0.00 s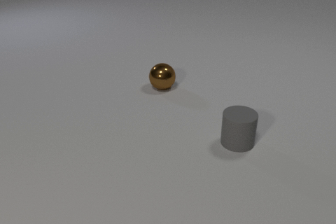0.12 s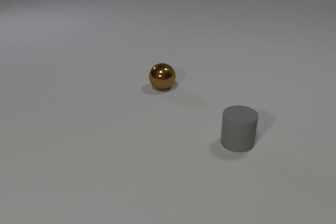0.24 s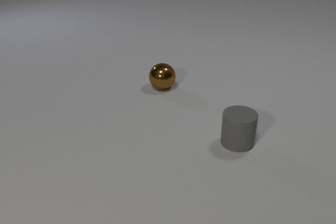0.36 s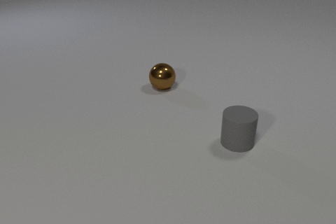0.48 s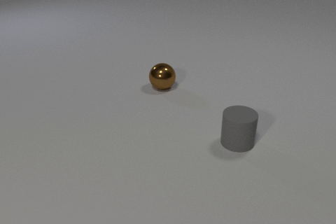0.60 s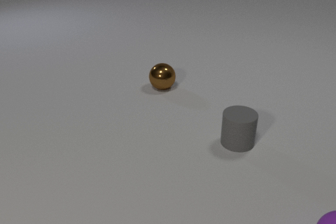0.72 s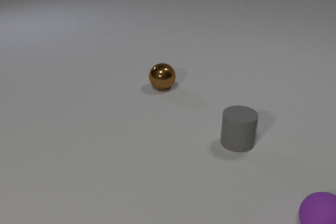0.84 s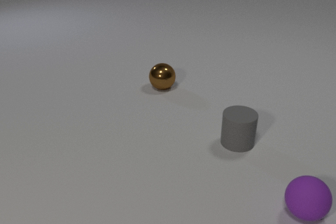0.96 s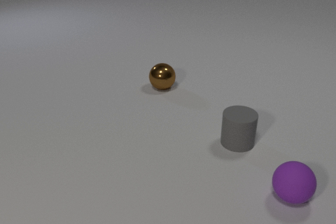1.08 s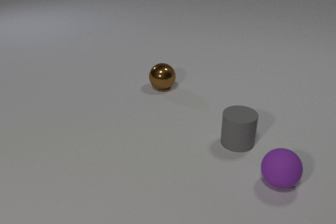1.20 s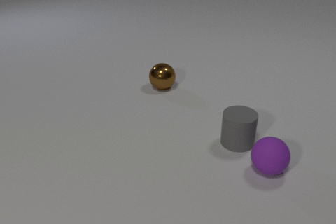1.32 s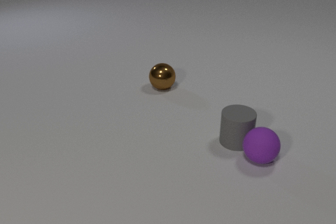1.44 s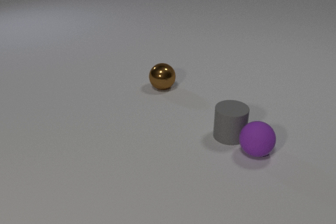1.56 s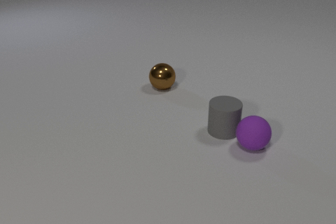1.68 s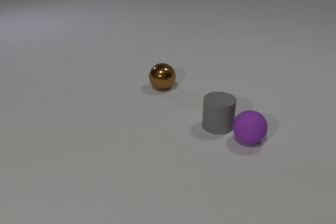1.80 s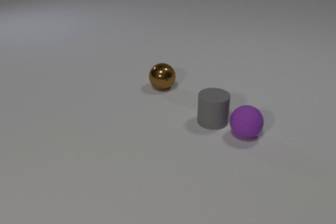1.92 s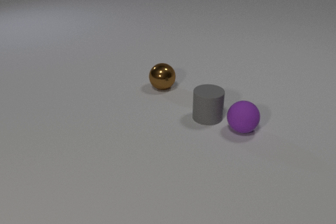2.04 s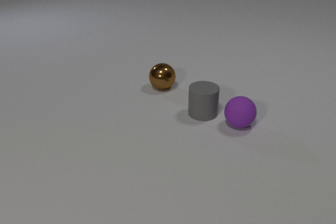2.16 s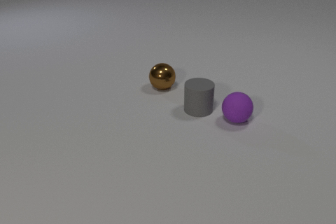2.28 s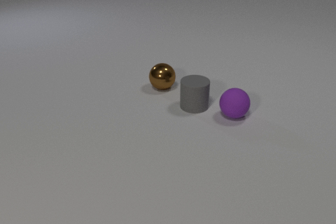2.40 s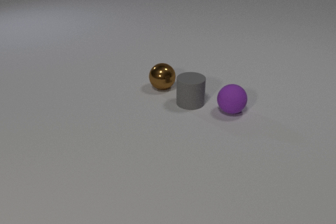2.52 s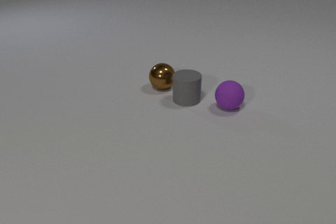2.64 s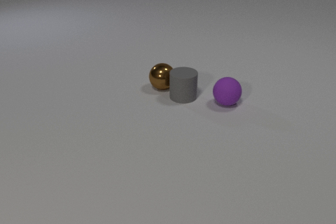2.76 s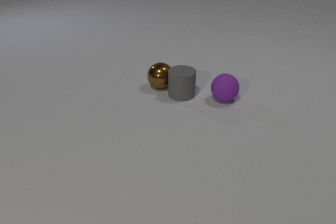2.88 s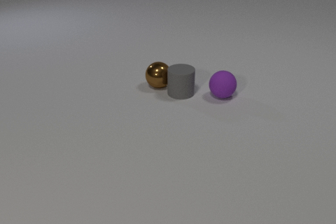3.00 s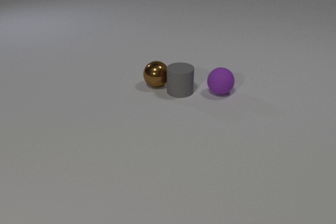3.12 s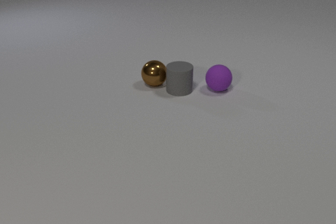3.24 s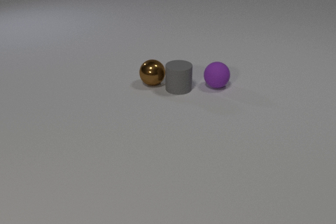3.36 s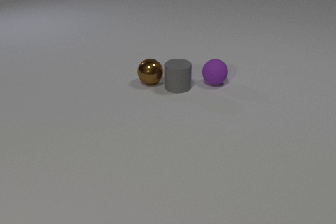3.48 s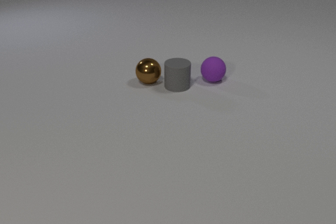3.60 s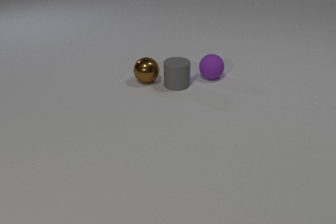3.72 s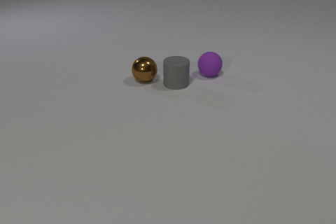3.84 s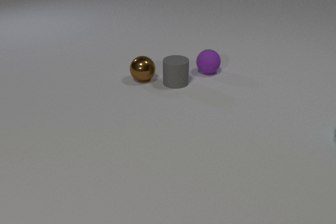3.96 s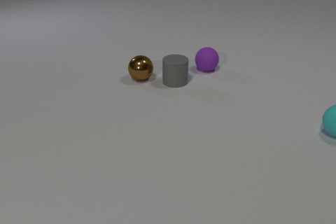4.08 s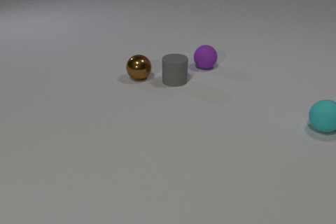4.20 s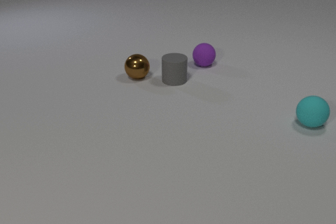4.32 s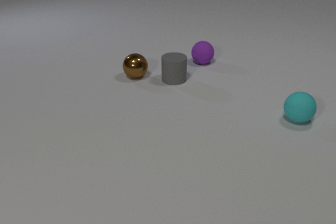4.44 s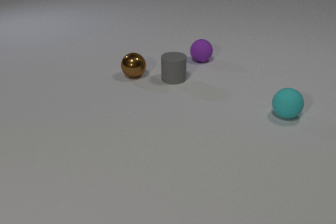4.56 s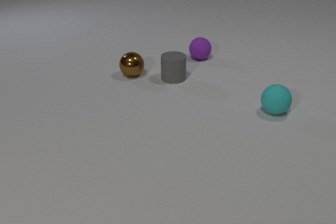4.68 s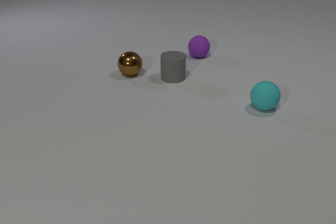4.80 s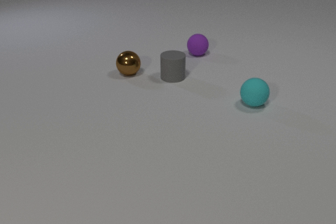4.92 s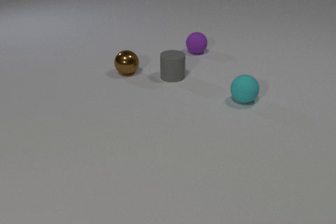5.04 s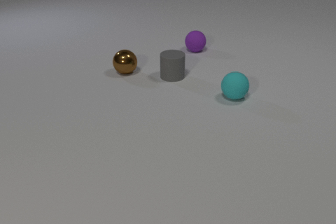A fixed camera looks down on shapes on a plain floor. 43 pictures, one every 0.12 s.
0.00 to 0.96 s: The purple rubber sphere comes in at the bottom edge, rolls away from the camera and to the left.
0.96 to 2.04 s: The purple rubber sphere rolls away from the camera and to the left. The gray rubber cylinder slides away from the camera and to the left. The purple rubber sphere and the gray rubber cylinder collide.
2.04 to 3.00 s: The purple rubber sphere rolls away from the camera. The gray rubber cylinder slides away from the camera and to the left. The brown metal sphere rolls to the left and away from the camera. The gray rubber cylinder and the brown metal sphere collide.
3.00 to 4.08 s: The purple rubber sphere rolls away from the camera. The gray rubber cylinder slides away from the camera. The brown metal sphere rolls away from the camera and to the left. The cyan rubber sphere comes in at the right edge, rolls to the left.
4.08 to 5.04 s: The purple rubber sphere rolls away from the camera. The gray rubber cylinder slides away from the camera. The brown metal sphere rolls away from the camera and to the left. The cyan rubber sphere rolls to the left and away from the camera.
How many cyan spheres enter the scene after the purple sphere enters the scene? 1.
How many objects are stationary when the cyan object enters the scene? 0.
What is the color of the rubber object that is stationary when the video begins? gray.
